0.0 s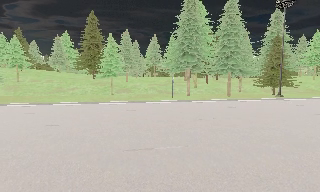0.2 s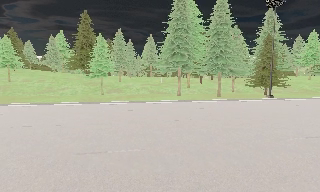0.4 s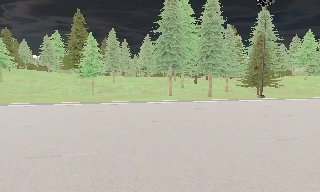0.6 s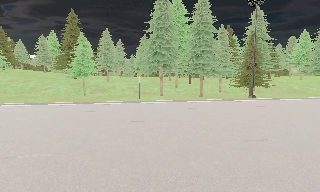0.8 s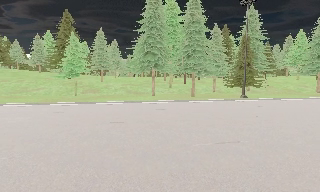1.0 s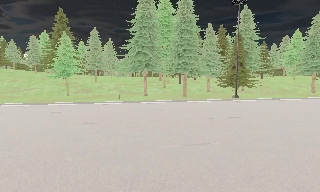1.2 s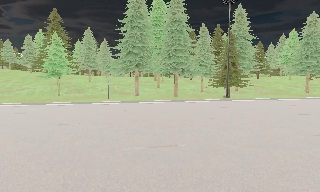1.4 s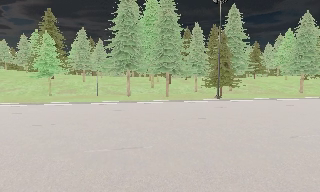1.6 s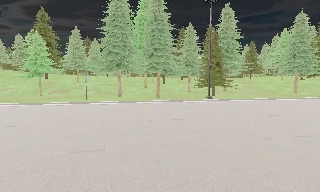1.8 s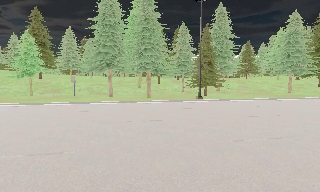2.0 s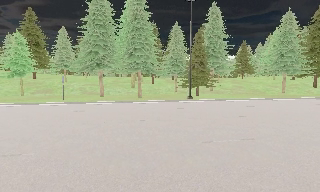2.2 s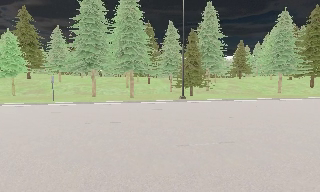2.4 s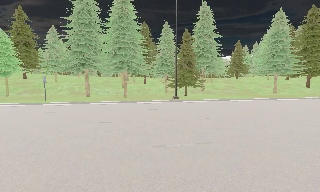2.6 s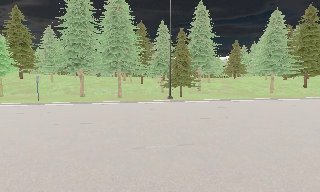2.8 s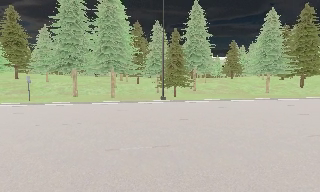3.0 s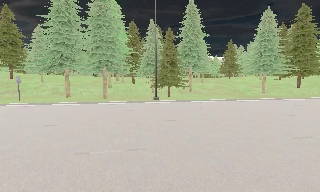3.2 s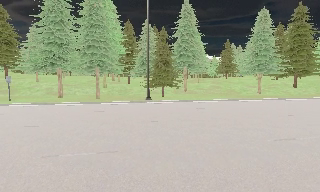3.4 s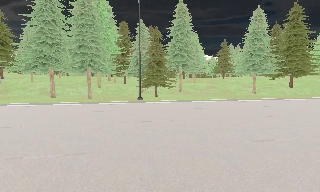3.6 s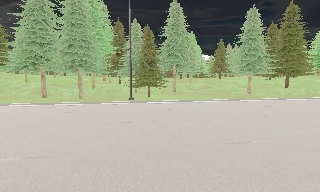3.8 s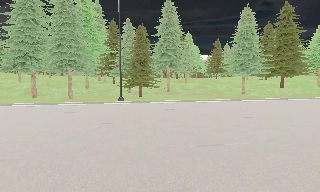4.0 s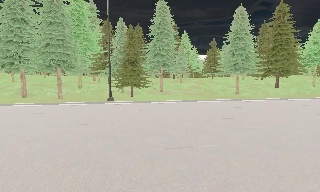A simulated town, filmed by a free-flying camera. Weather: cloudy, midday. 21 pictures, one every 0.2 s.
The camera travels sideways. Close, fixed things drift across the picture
to the left.
0.0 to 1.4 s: The camera travels to its right, about 8 m, so close, fixed things drift to the left.
1.4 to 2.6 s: The camera travels to its right, about 6 m, so close, fixed things drift to the left. It loses speed.
2.6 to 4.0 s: The camera travels to its right, about 7 m, so close, fixed things drift to the left.
The film runs backward here.
